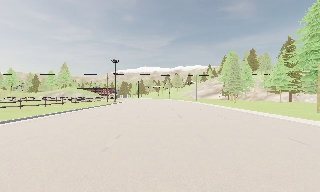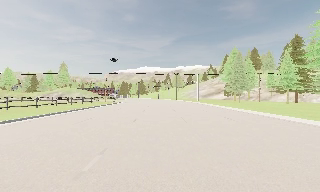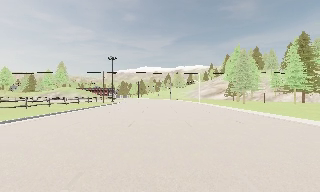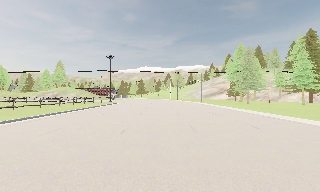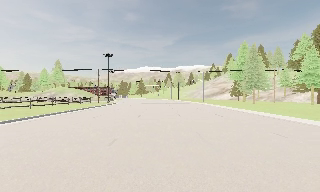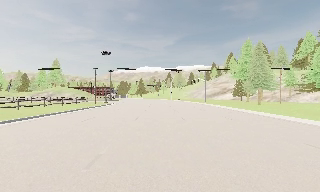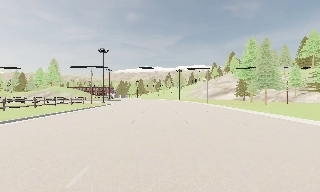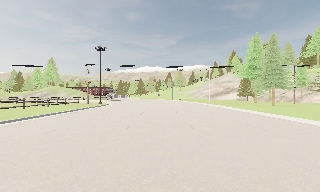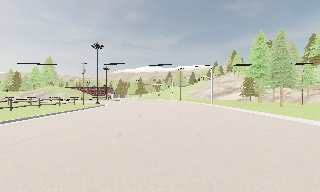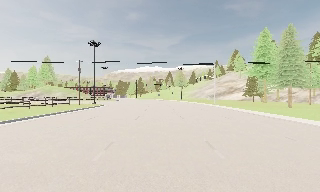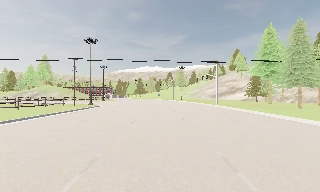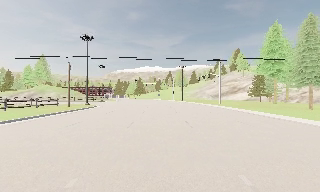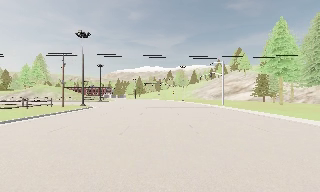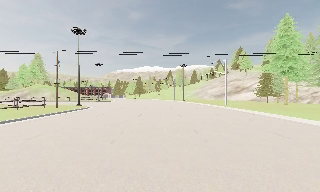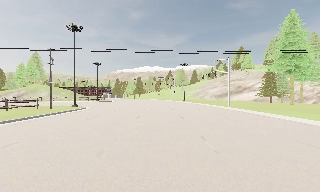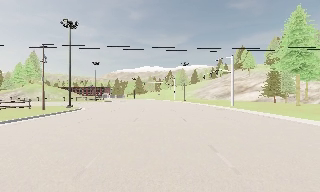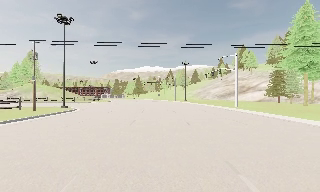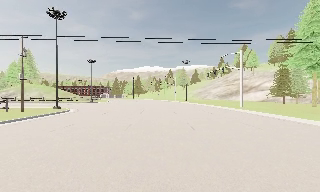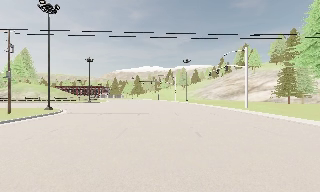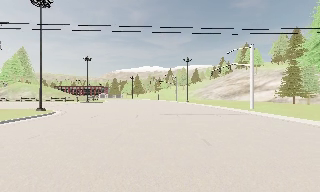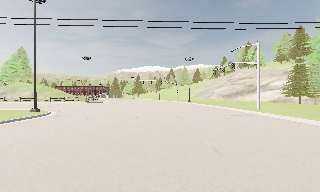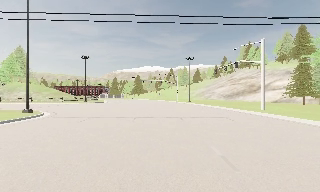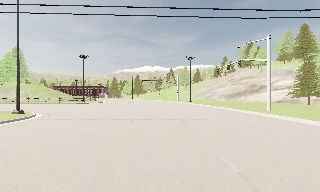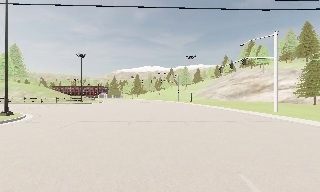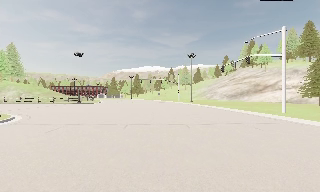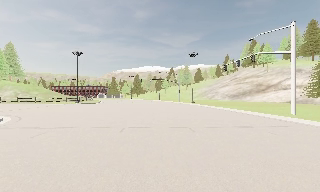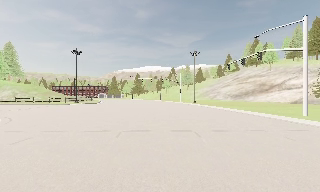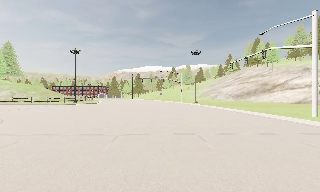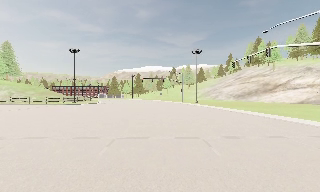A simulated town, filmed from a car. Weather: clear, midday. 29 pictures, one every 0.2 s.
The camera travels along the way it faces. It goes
forward.
0.0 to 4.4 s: The camera travels forward, about 30 m, so what stands in front looms larger.
4.4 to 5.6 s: The camera travels forward, about 5 m, so what stands in front looms larger. It loses speed.
The film runs forward here.
